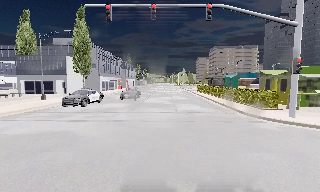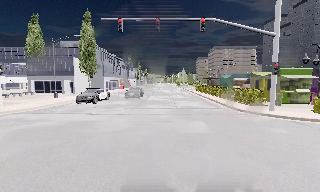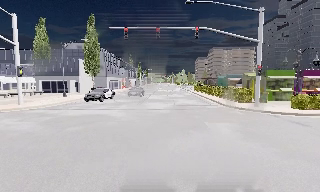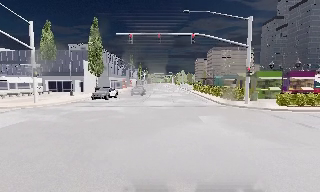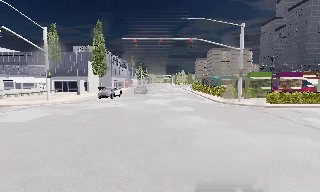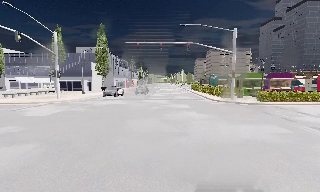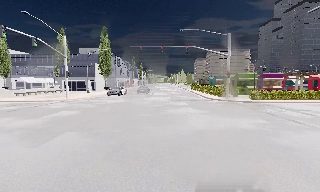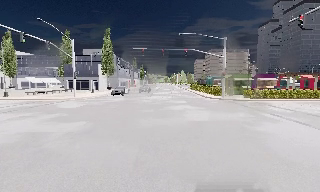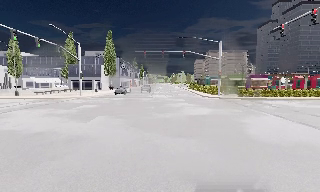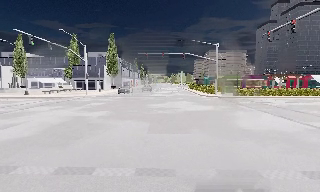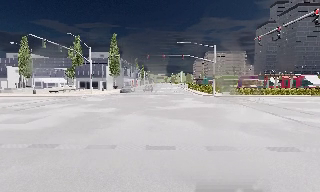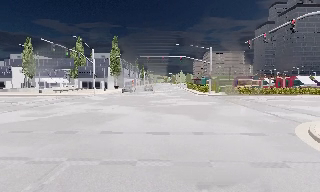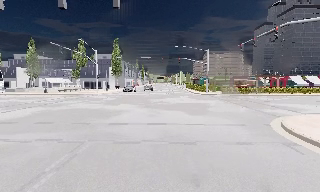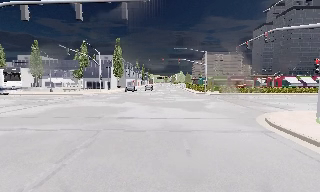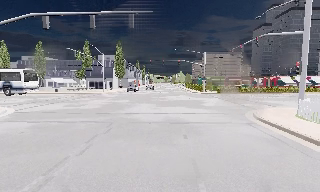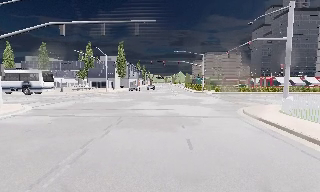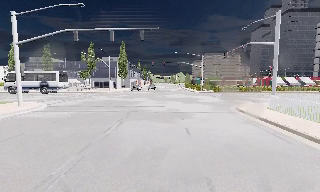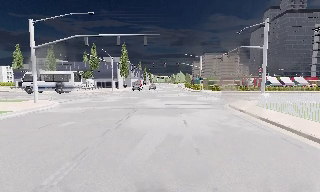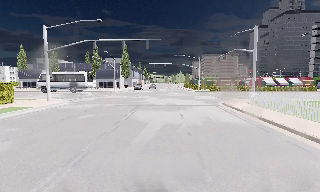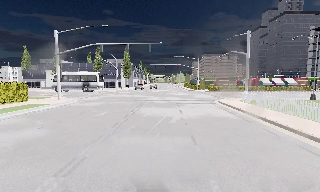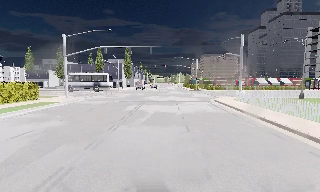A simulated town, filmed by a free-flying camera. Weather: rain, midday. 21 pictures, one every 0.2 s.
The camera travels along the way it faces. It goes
backward.
0.0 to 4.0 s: The camera travels backward, about 30 m, so what stands in front gets smaller.
The film runs backward here.
